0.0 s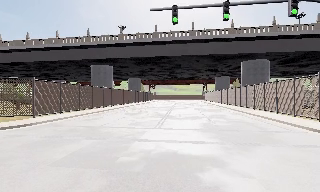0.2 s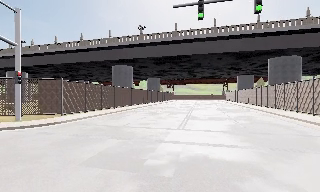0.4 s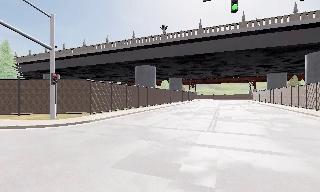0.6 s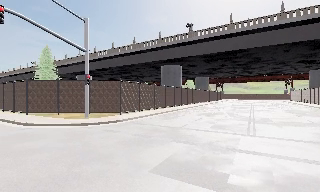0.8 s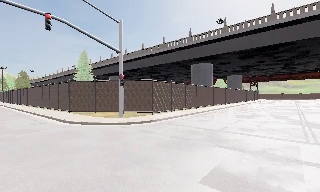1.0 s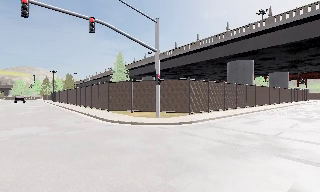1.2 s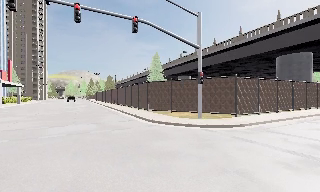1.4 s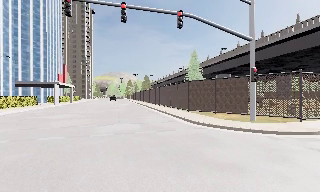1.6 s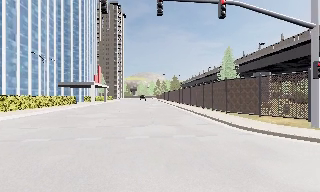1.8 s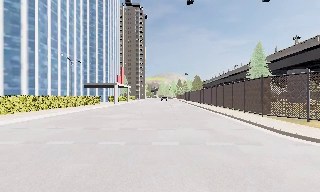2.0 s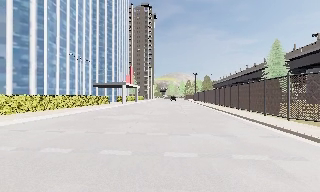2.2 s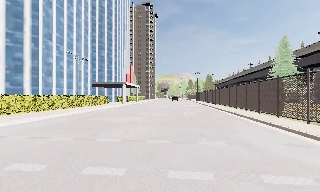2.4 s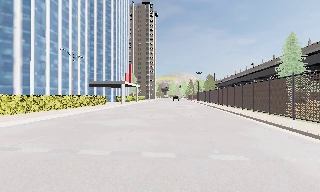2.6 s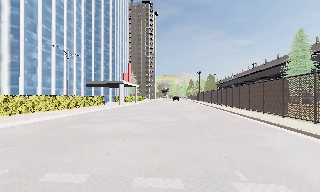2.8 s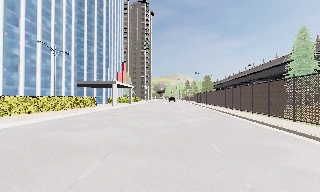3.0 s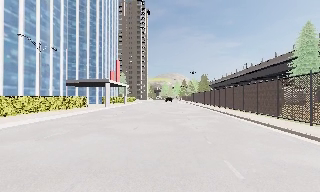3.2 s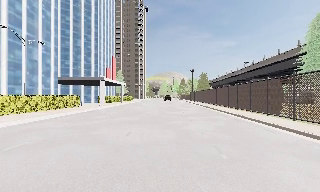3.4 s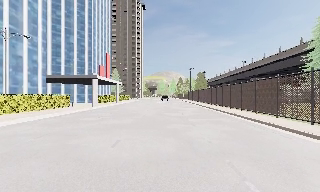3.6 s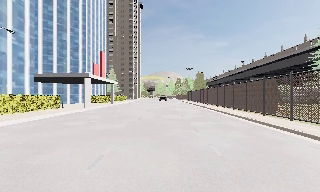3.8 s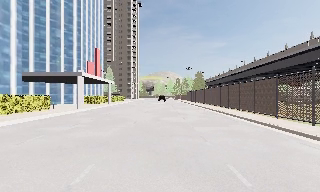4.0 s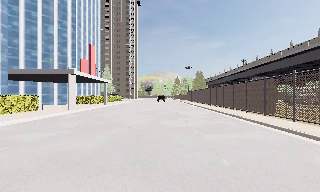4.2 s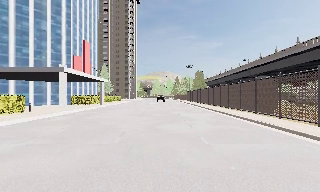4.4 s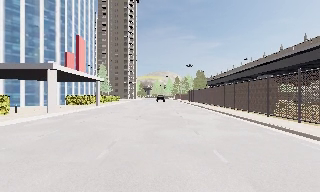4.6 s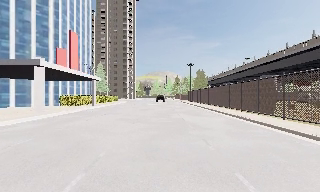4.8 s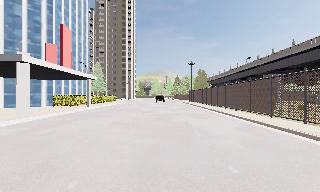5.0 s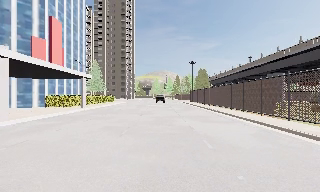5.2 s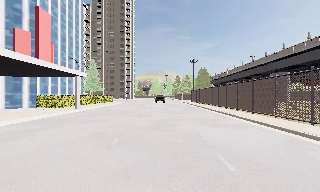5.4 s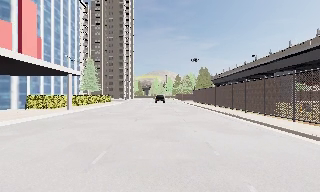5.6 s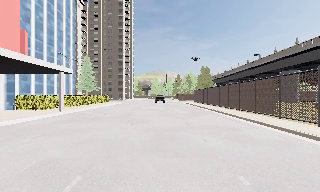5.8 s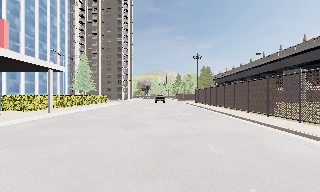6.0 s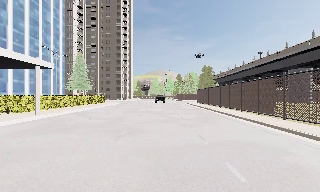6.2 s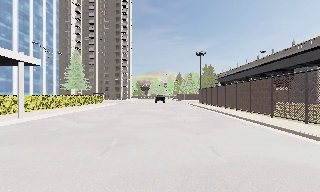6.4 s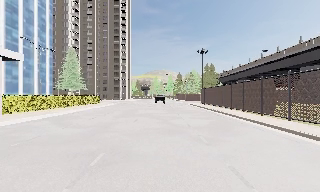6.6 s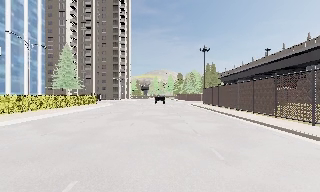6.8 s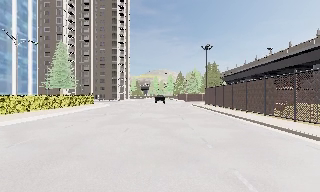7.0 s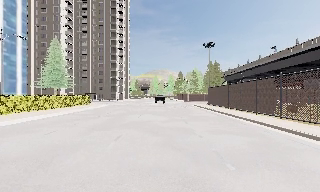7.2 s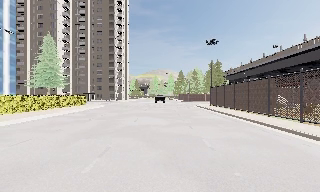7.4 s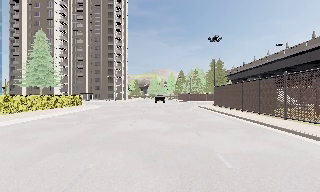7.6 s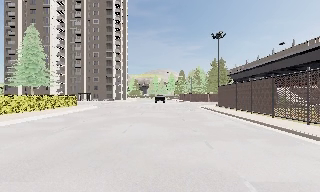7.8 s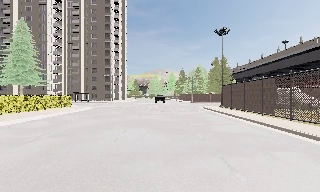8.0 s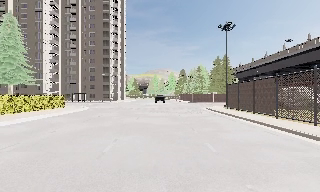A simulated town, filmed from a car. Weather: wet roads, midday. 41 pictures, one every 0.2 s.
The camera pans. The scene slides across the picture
to the right.
The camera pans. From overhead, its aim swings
counterclockwise.
0.0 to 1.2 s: The scene slides to the right, as the camera pans about 55 degrees to its left. It travels to its left and forward, about 3.5 m, so close, fixed things drift to the right. It gains speed.
1.2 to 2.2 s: The camera pans to its left, which is counterclockwise from overhead, by about 35 degrees. It travels forward, about 5 m.
2.2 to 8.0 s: The camera travels forward, about 45 m, so what stands in front looms larger.
The film runs forward here.
